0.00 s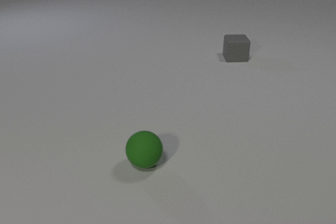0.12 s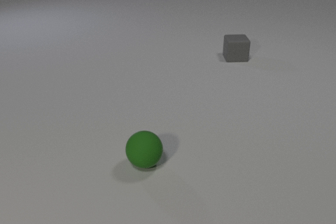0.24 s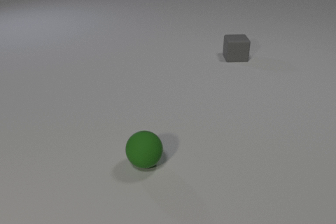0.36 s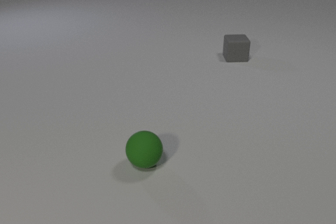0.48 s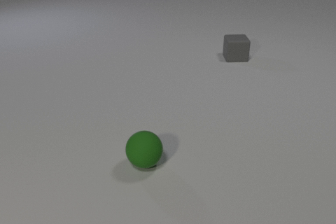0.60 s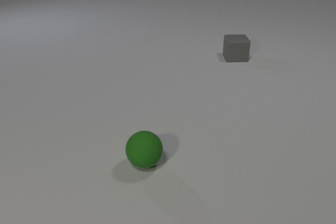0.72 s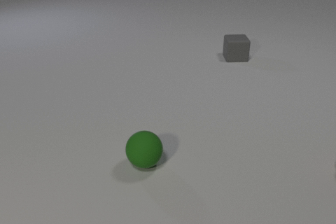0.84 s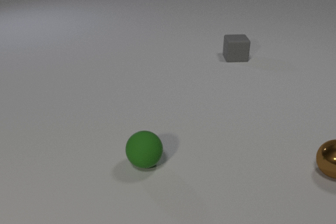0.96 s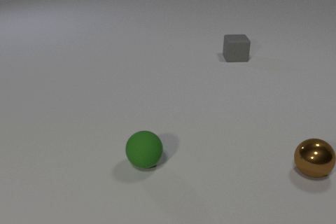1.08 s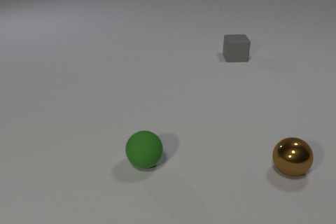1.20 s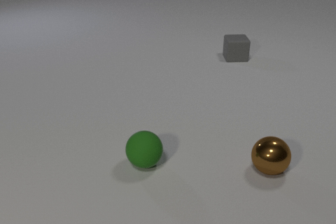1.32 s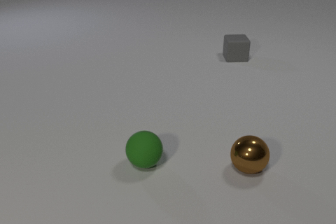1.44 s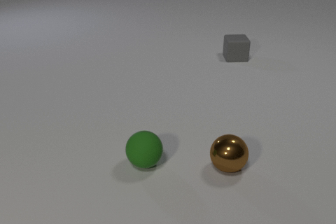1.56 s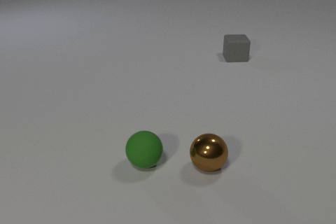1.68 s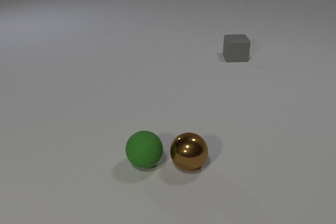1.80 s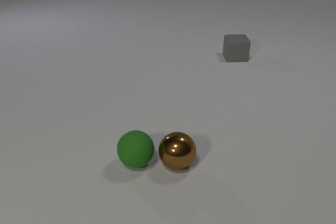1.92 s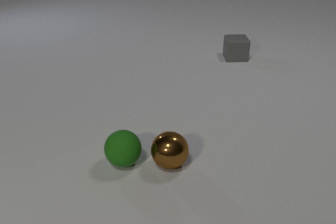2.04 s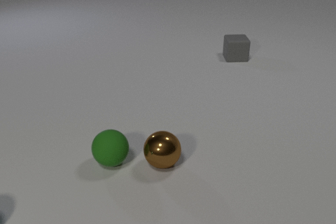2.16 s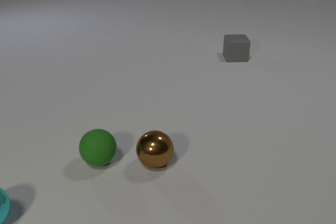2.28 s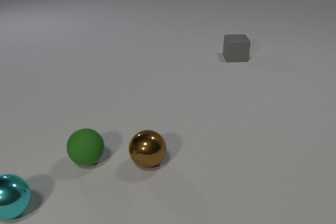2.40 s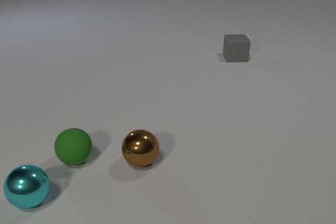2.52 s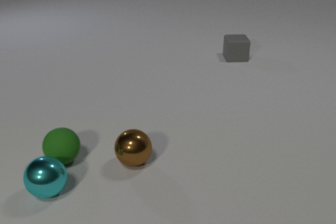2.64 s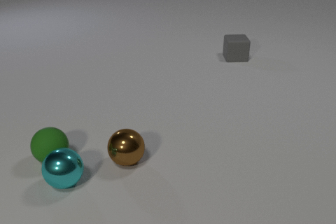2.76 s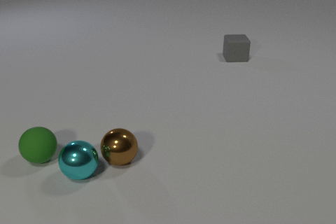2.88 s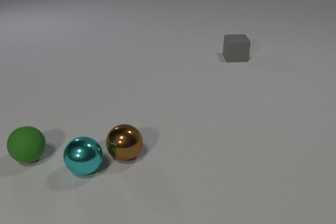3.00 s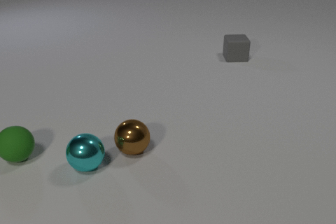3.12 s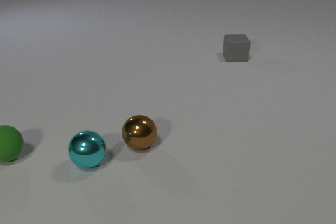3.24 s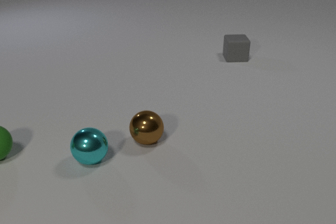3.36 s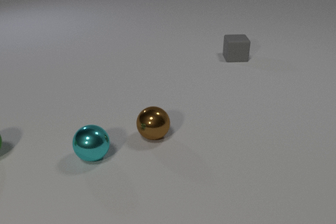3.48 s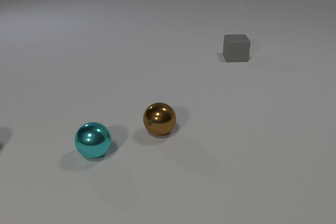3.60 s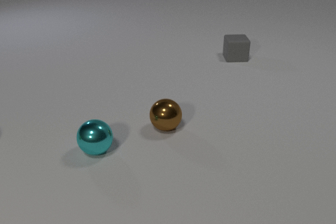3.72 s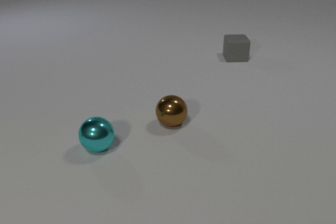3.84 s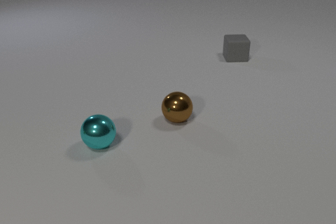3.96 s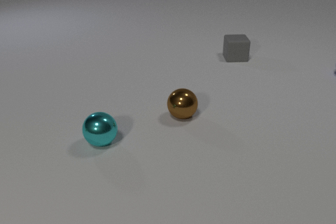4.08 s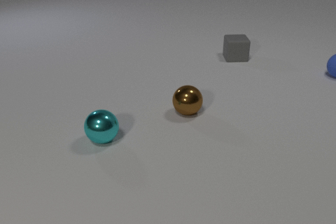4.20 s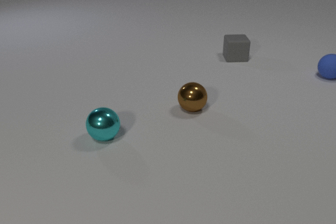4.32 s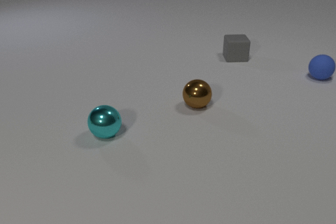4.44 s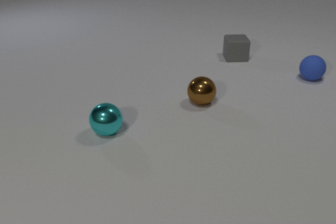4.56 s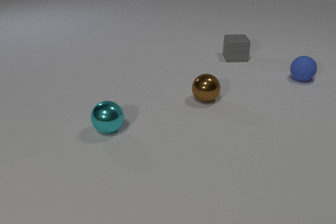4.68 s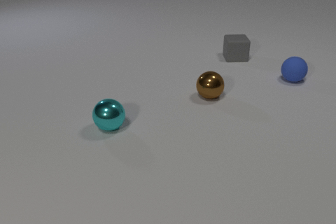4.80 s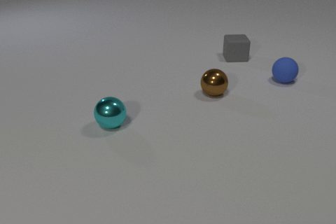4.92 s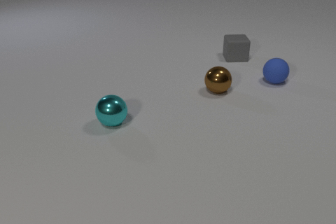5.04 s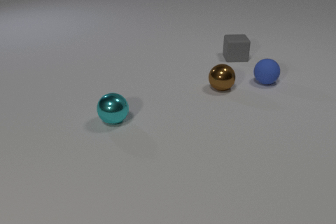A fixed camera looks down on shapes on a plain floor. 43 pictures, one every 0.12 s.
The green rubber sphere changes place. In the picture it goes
to the left.
0.00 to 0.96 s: The brown metal sphere comes in at the right edge, rolls to the left.
0.96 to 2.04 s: The brown metal sphere rolls to the left. The green rubber sphere rolls to the left. The brown metal sphere and the green rubber sphere collide.
2.04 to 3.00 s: The brown metal sphere rolls to the left and away from the camera. The green rubber sphere rolls to the left. The cyan metal sphere comes in at the left edge, rolls to the right and away from the camera. The brown metal sphere and the cyan metal sphere collide.
3.00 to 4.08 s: The brown metal sphere rolls away from the camera and to the right. The green rubber sphere rolls to the left and away from the camera, leaves at the left edge. The cyan metal sphere rolls away from the camera. The blue rubber sphere comes in at the right edge, rolls to the left and toward the camera.
4.08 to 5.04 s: The brown metal sphere rolls away from the camera and to the right. The cyan metal sphere rolls away from the camera. The blue rubber sphere rolls to the left and toward the camera.
How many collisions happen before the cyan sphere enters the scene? 1.
Are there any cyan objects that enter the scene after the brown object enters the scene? yes.
What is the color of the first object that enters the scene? brown.
